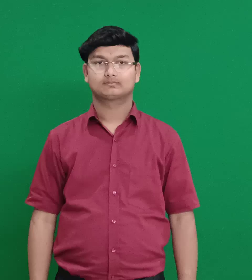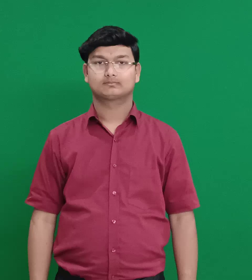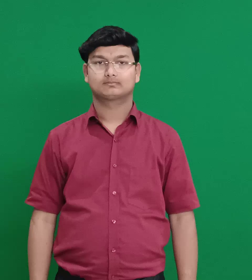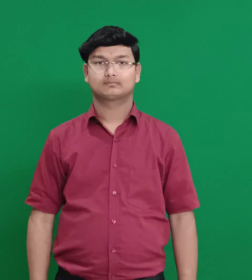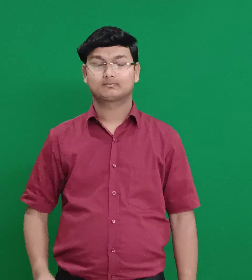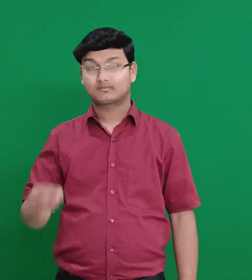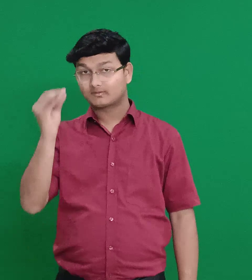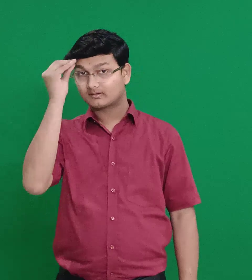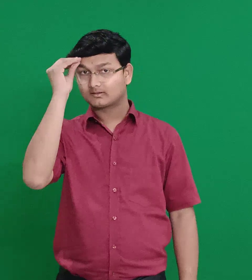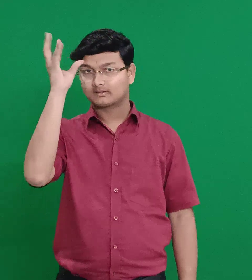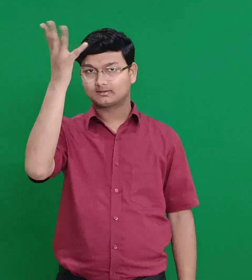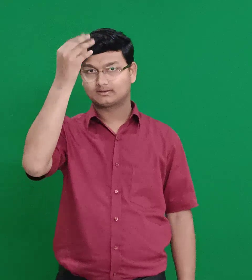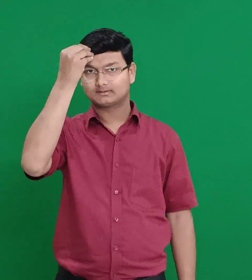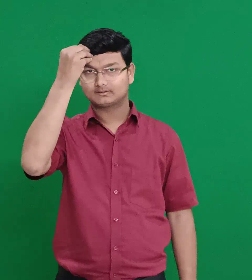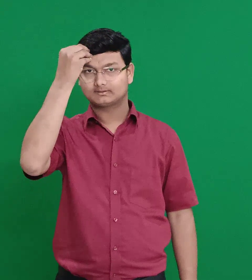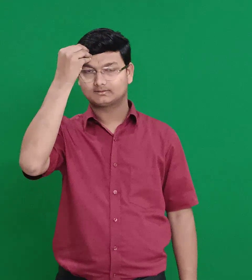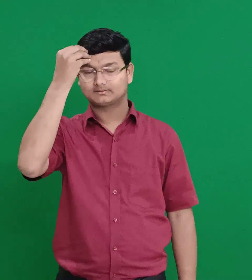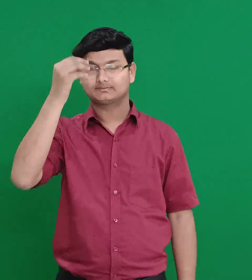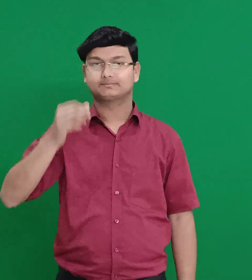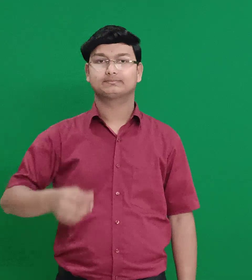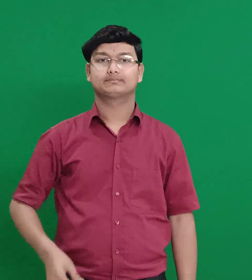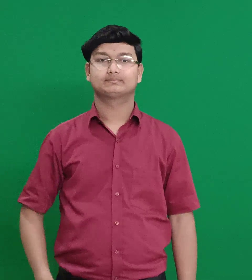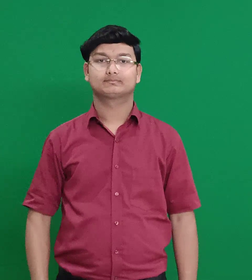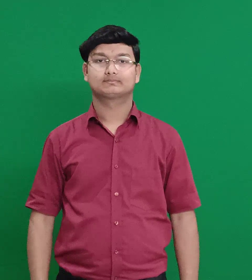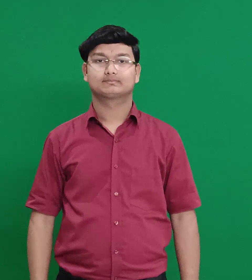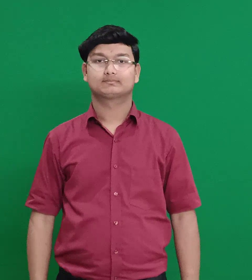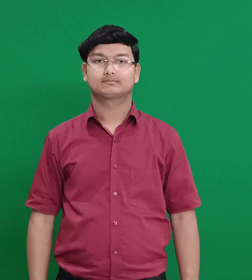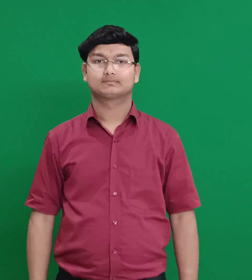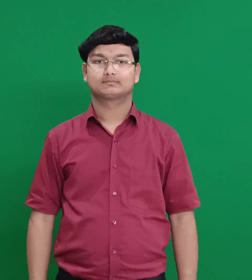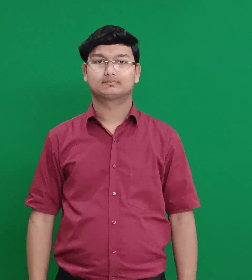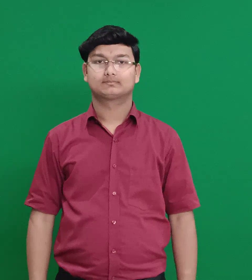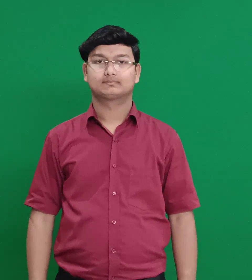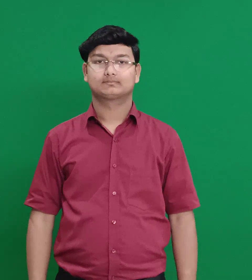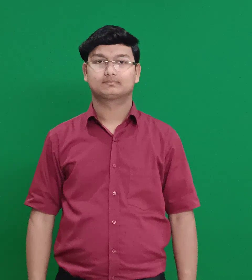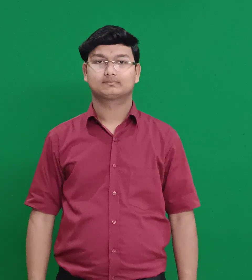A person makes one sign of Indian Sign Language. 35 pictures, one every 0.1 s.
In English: nathanael
